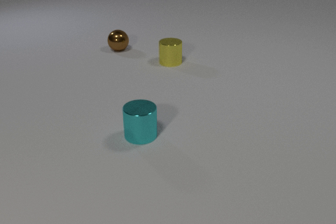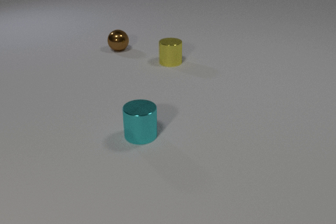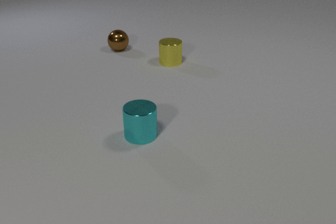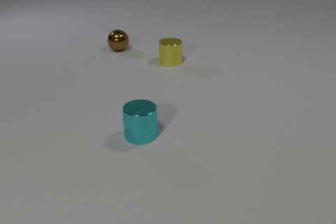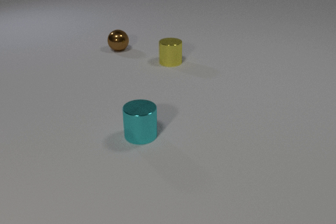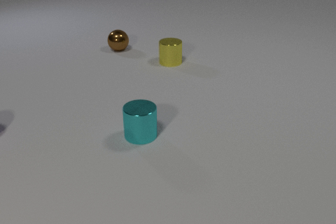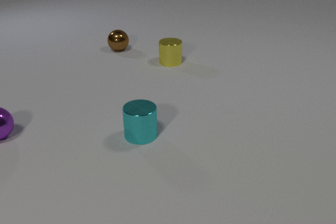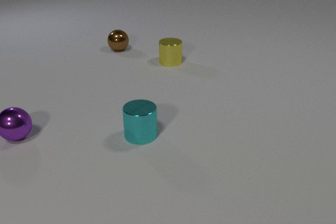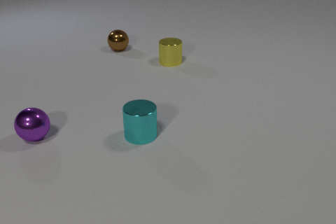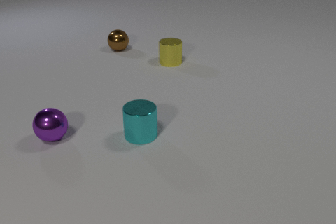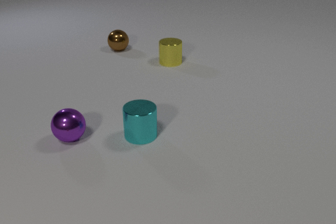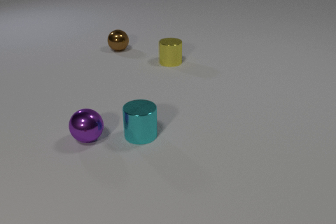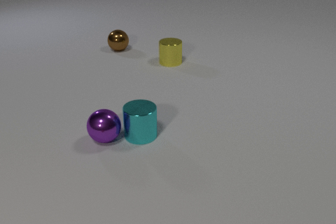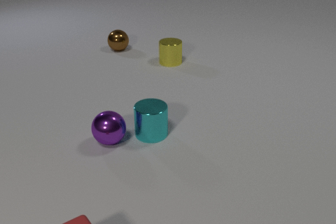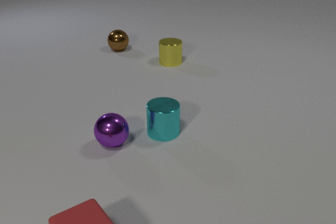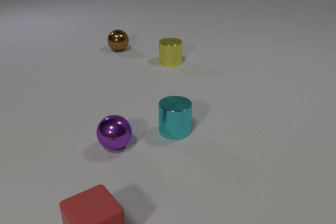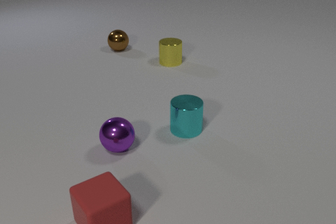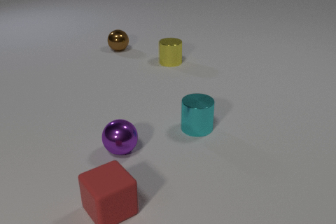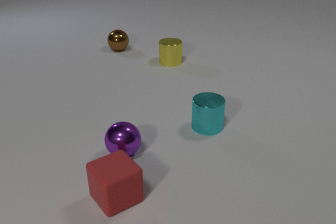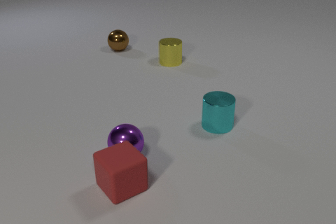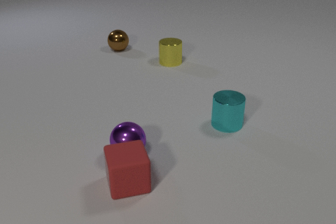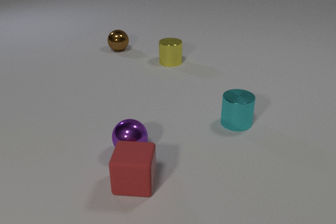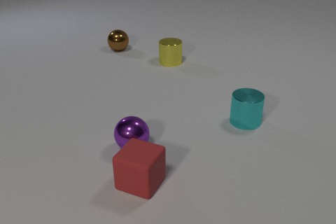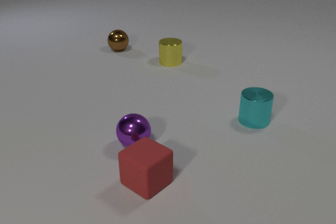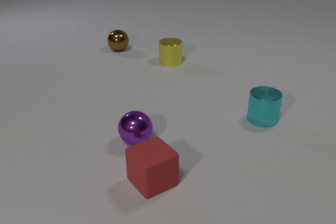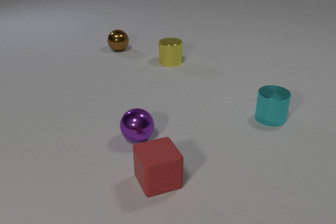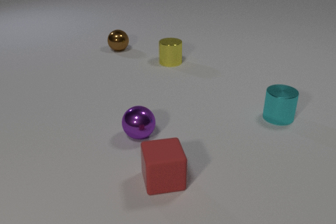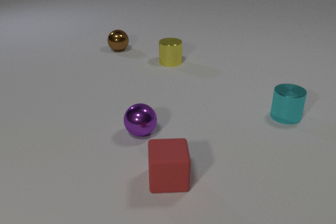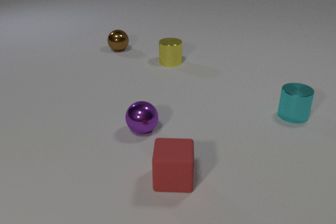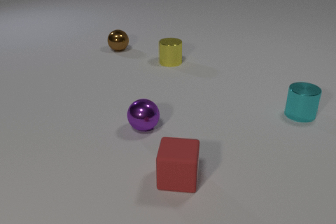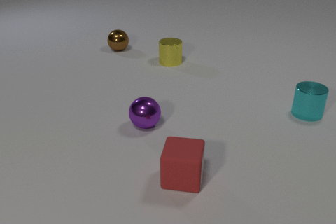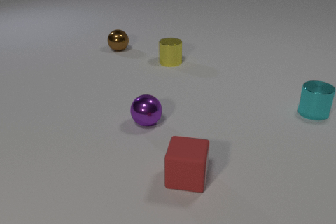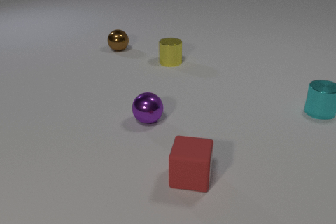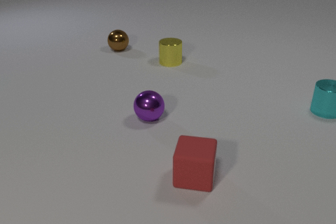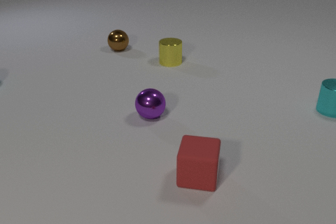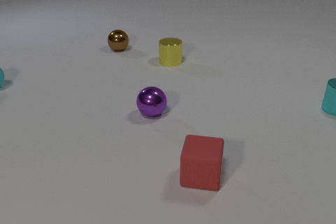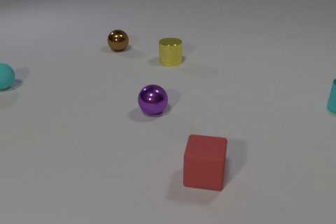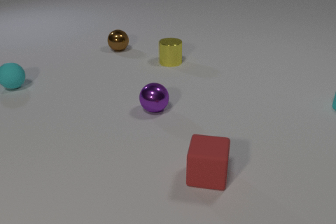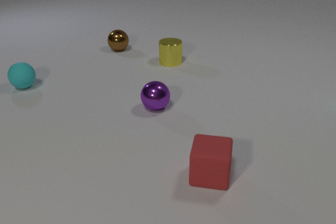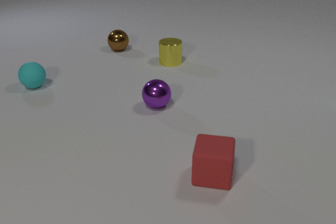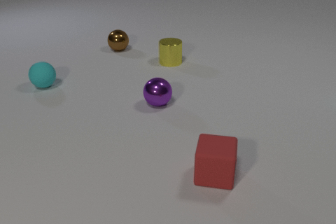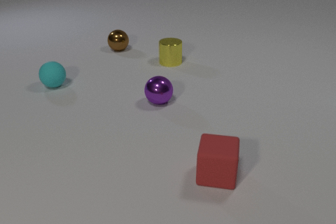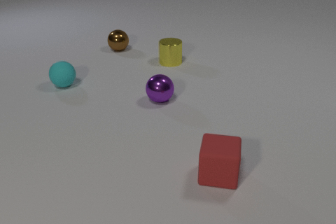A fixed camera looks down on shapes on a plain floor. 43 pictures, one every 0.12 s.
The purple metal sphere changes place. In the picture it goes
to the right.
The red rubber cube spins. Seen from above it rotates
clockwise.
0.00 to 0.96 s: The purple metal sphere comes in at the left edge, rolls to the right and toward the camera.
0.96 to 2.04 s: The purple metal sphere rolls to the right and toward the camera. The cyan metal cylinder slides to the right. The red rubber cube comes in at the bottom edge, slides away from the camera and to the right. The purple metal sphere and the cyan metal cylinder collide.
2.04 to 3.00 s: The purple metal sphere rolls away from the camera and to the right. The cyan metal cylinder slides to the right and away from the camera. The red rubber cube slides to the right and away from the camera, spins so that its near face slides to the left, clockwise seen from above. The purple metal sphere and the red rubber cube collide.
3.00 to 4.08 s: The purple metal sphere rolls away from the camera. The cyan metal cylinder slides to the right and away from the camera. The red rubber cube slides to the right, spins clockwise seen from above by about 30 degrees, its near face sliding to the left.
4.08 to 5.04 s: The purple metal sphere rolls away from the camera. The cyan metal cylinder slides to the right and away from the camera, leaves at the right edge. The red rubber cube slides to the right. The cyan rubber sphere comes in at the left edge, rolls to the right.
How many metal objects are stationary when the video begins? 3.
Are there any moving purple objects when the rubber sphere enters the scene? yes.
What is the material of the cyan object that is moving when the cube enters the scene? metal.
